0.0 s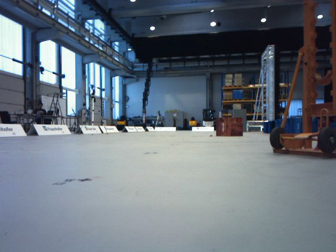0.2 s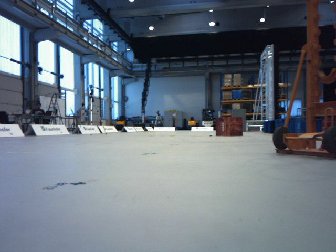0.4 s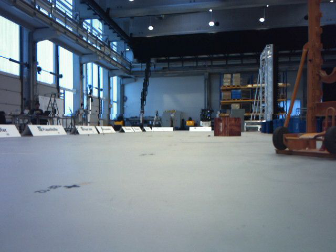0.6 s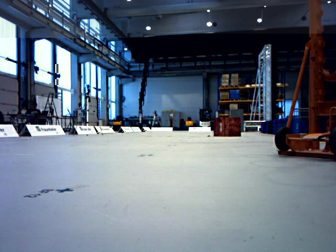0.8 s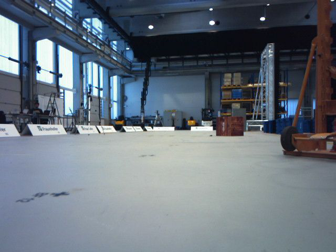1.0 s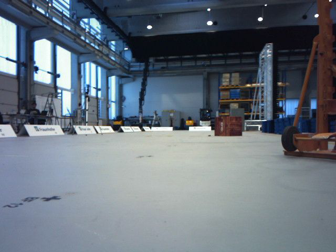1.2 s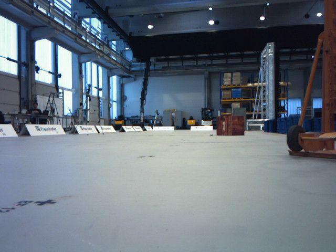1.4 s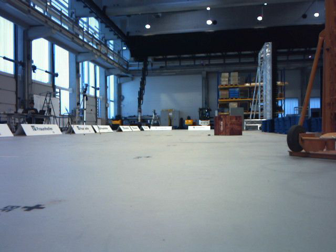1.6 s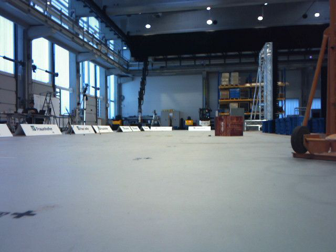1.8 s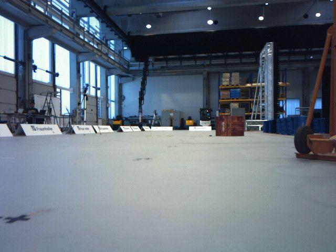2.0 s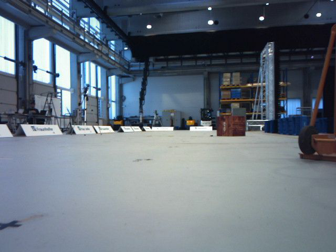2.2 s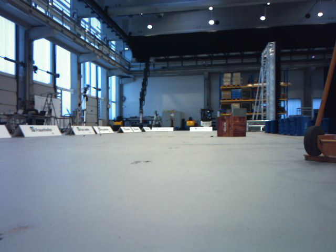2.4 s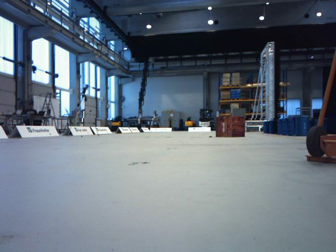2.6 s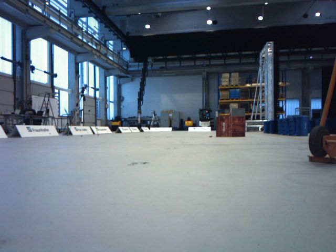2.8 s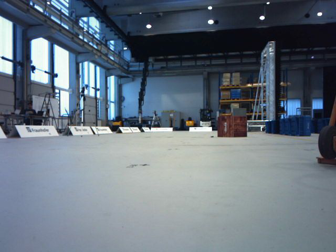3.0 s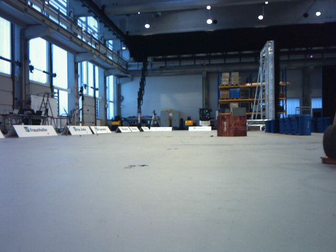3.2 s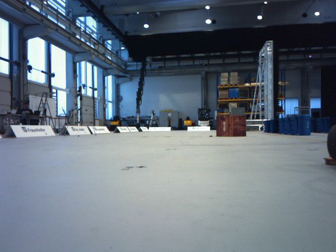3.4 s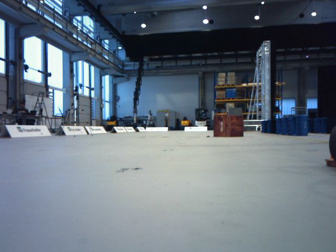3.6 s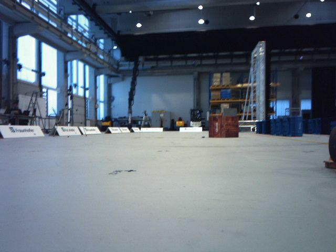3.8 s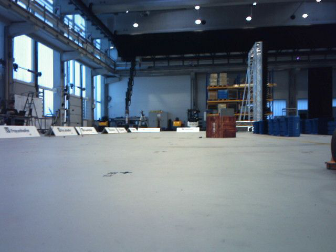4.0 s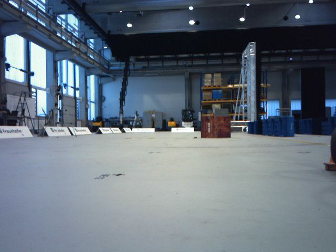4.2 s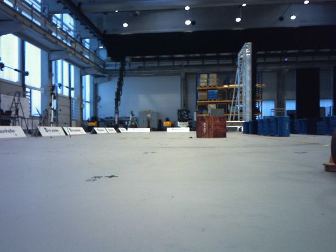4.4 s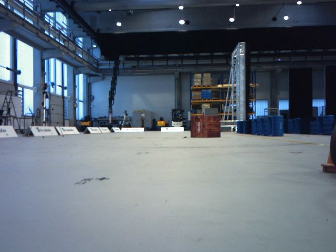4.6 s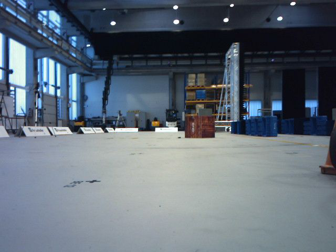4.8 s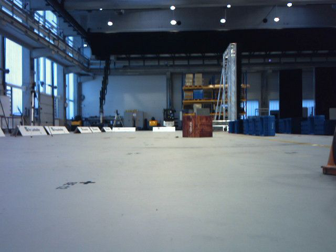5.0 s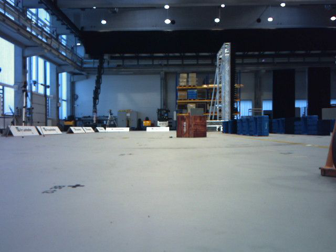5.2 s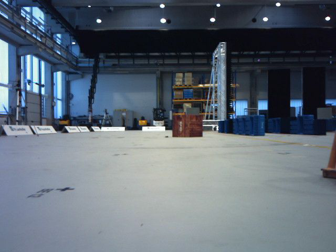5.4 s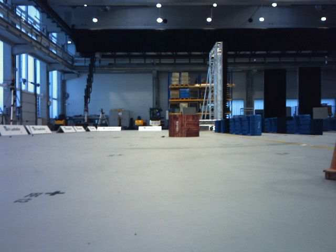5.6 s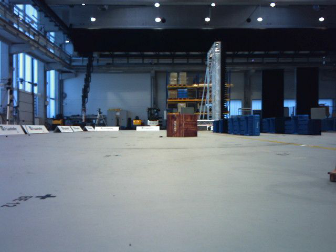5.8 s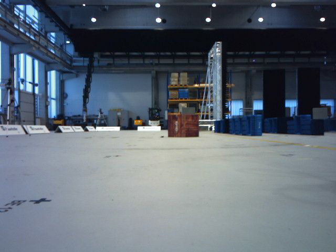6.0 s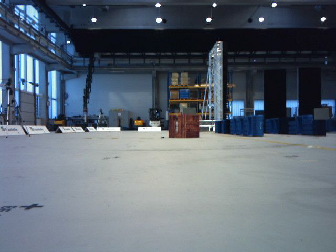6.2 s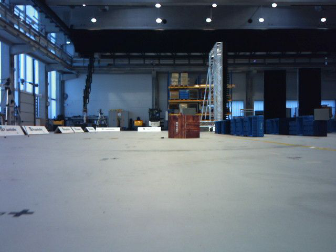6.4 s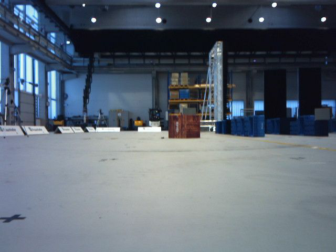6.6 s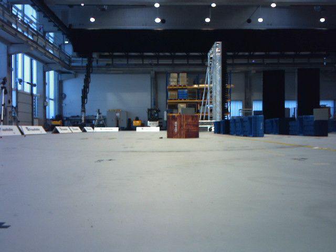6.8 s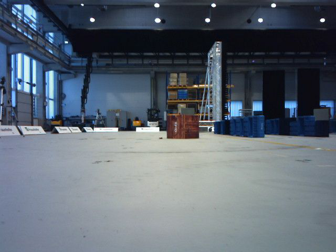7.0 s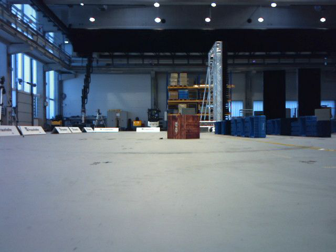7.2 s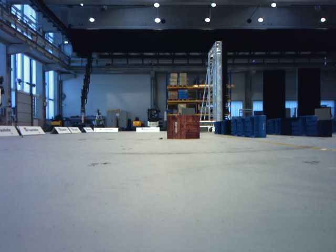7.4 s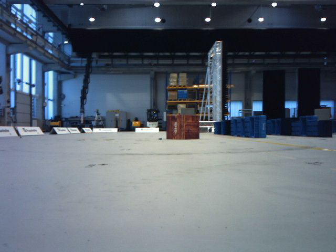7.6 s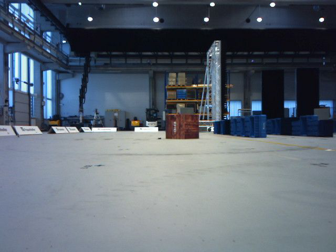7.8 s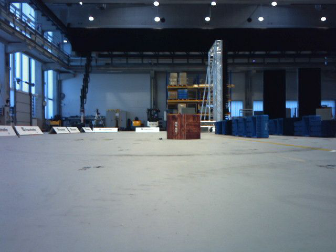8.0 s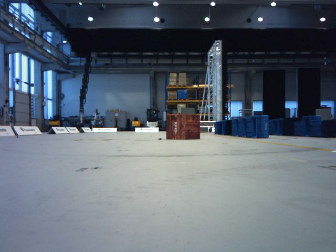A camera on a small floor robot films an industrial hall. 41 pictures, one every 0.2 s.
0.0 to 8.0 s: The camera pans to its right, which is clockwise from overhead, by about 15 degrees. It travels forward, about 1.6 m, so what stands in front looms larger.
The film runs forward here.
